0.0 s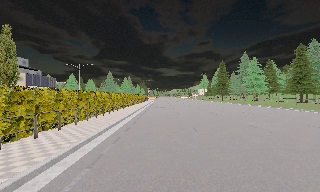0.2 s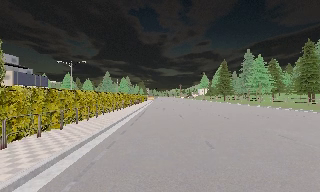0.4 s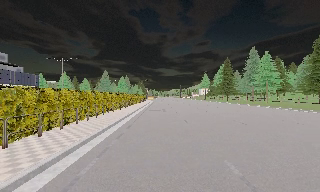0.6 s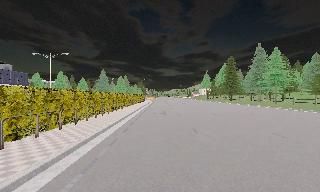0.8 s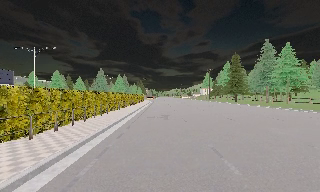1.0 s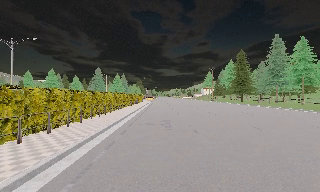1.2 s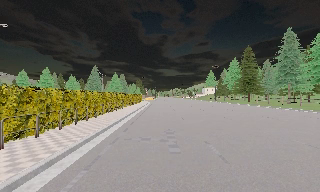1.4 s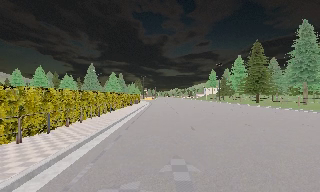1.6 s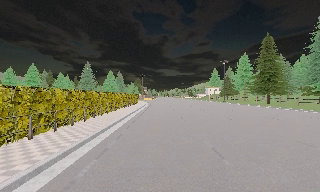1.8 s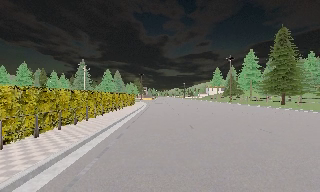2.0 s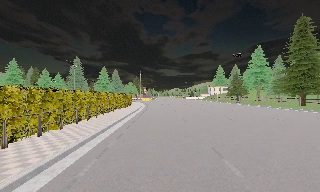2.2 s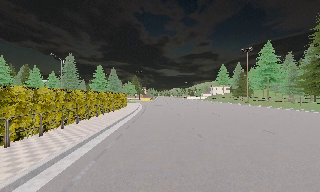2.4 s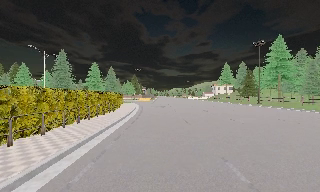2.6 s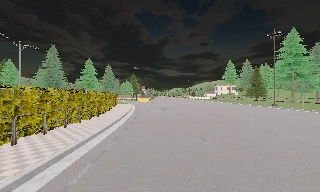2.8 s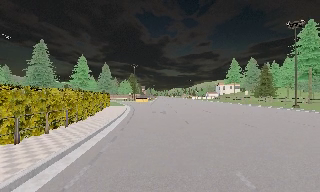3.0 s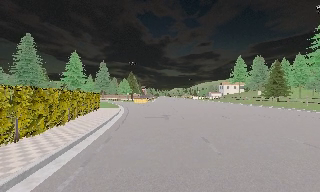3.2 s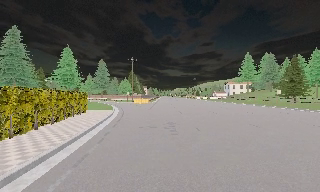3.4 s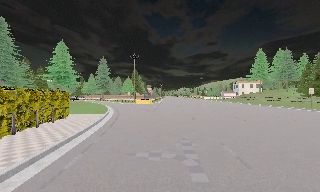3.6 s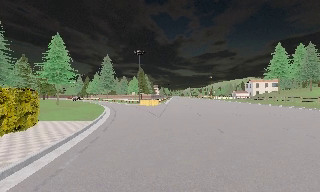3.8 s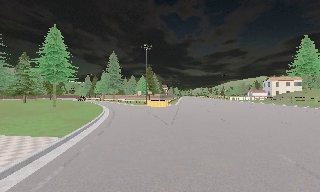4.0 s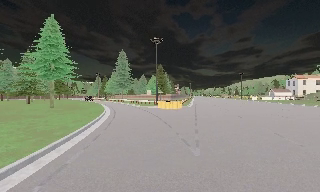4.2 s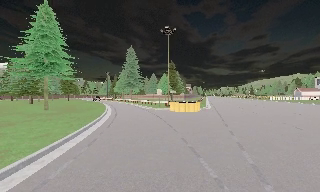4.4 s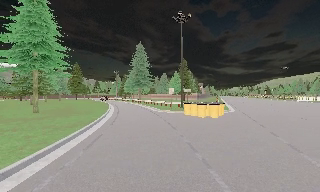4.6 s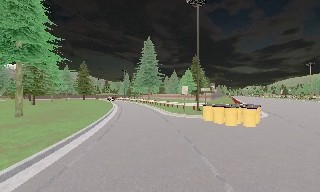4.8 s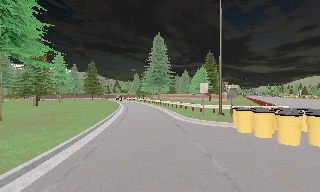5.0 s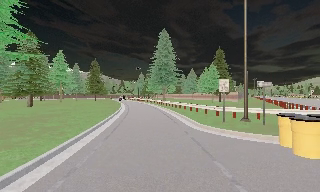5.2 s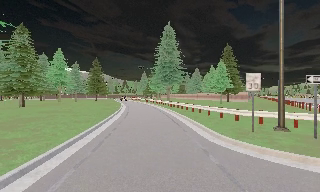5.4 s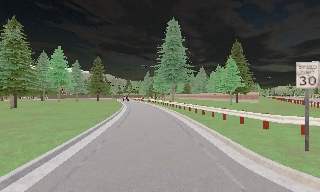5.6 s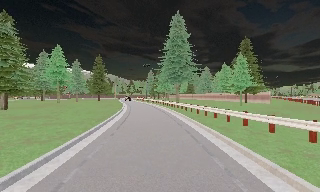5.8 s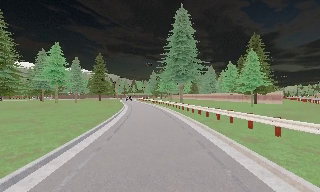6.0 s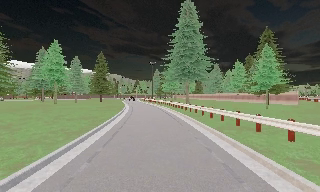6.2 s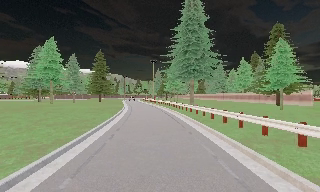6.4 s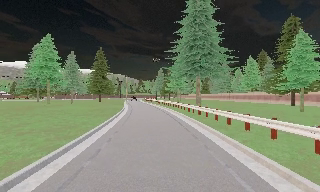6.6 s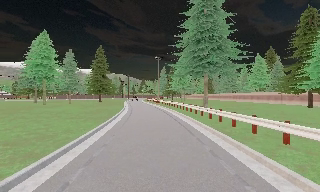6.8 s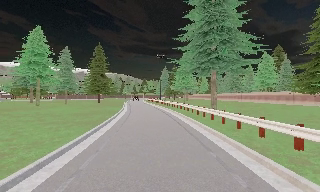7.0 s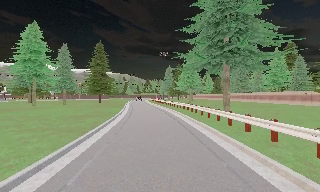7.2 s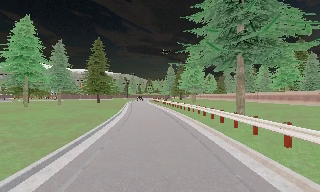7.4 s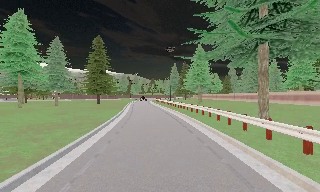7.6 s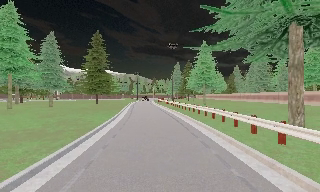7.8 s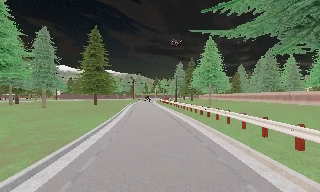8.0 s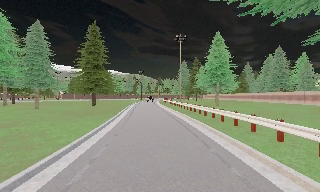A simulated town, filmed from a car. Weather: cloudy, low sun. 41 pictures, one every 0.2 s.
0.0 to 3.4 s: The camera travels forward, about 60 m, so what stands in front looms larger.
3.4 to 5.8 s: The scene slides to the right, as the camera pans about 30 degrees to its left. It travels forward, about 40 m. It loses speed.
5.8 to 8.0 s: The camera travels forward, about 20 m, so what stands in front looms larger.
The film runs forward here.
